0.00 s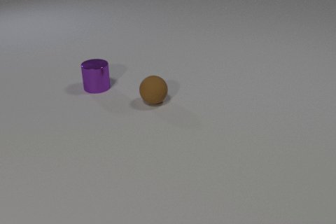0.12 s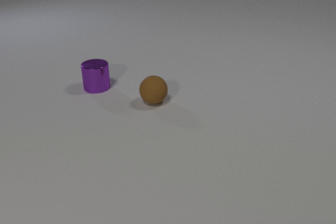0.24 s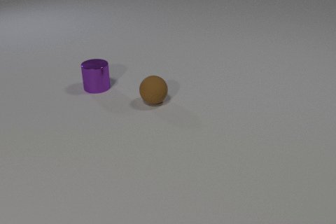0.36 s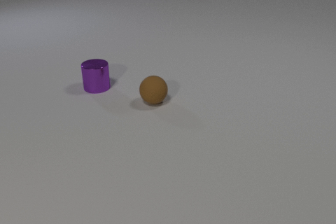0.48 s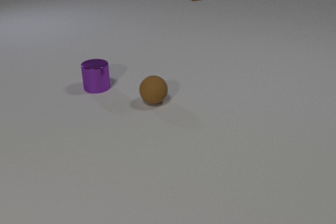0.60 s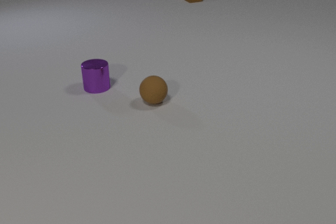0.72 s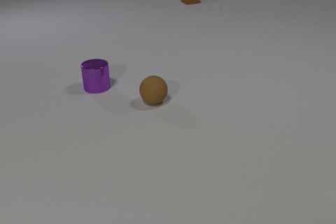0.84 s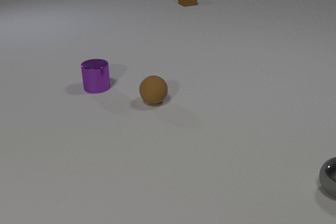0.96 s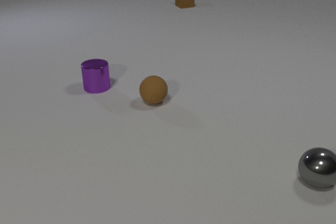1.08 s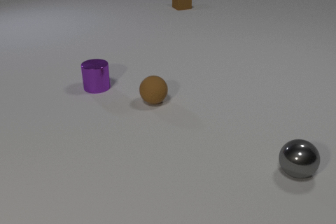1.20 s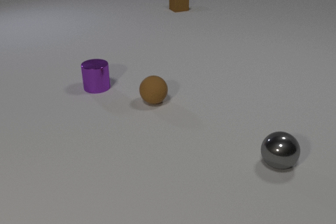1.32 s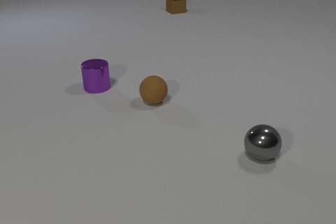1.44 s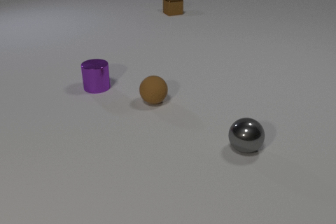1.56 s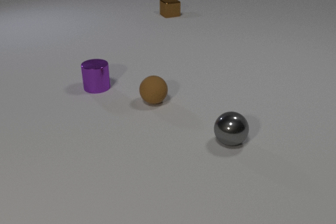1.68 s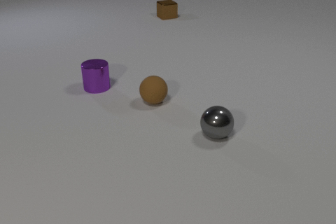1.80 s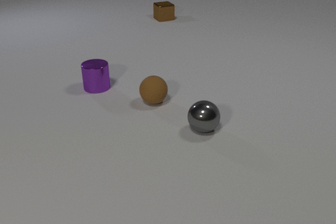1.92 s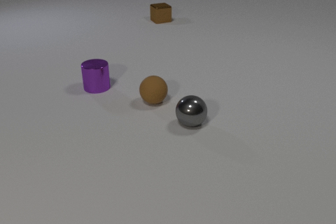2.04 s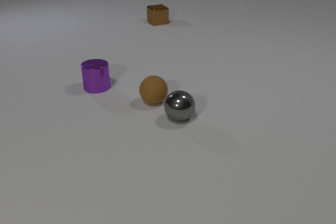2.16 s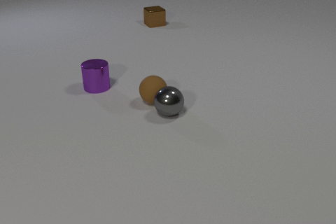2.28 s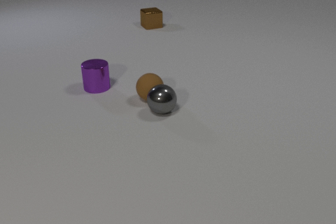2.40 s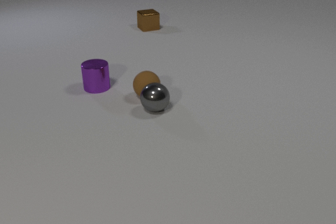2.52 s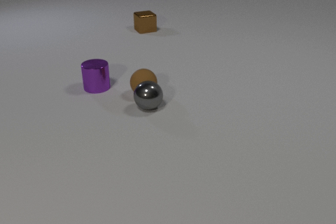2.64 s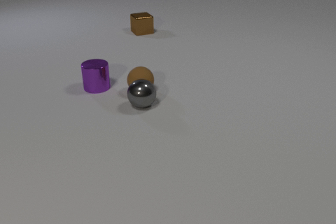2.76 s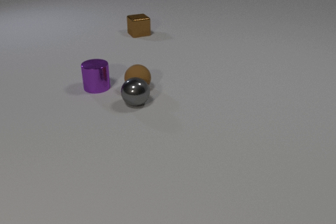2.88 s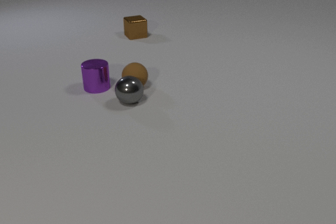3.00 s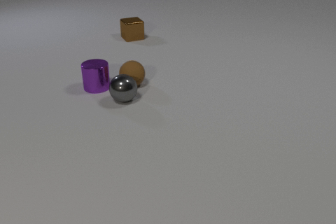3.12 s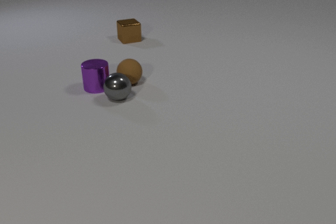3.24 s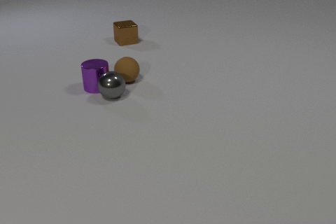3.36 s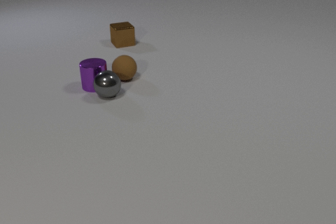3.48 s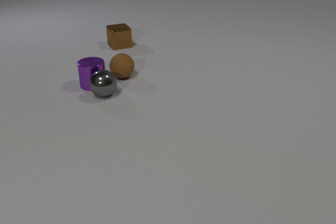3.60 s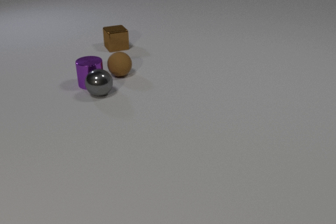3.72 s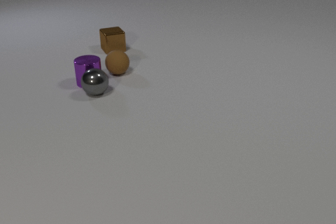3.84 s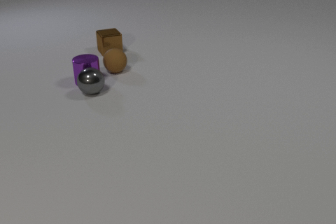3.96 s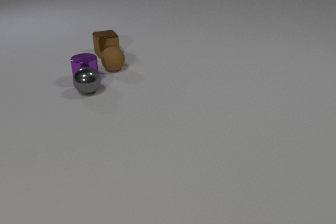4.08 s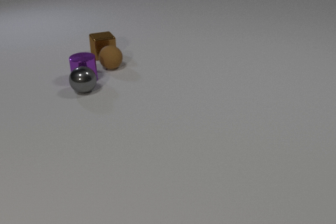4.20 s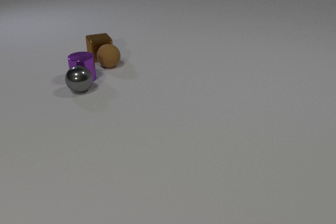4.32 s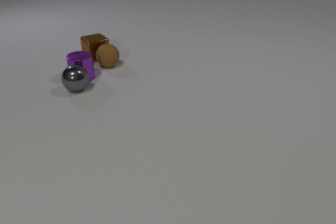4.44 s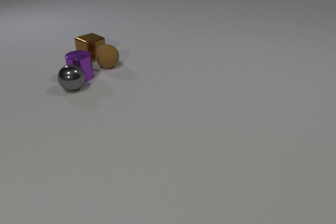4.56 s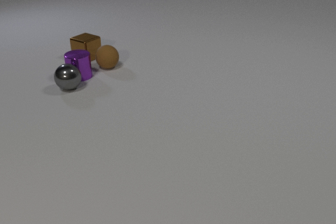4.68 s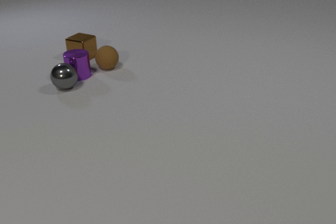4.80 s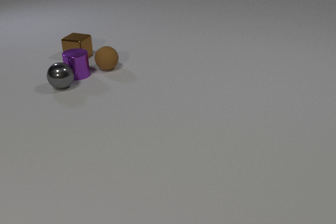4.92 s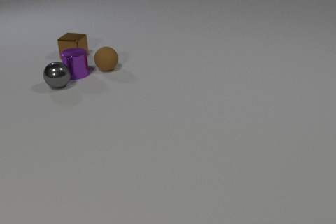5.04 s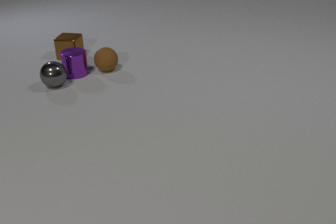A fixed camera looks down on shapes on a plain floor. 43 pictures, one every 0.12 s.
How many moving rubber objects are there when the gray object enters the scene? 0.
Are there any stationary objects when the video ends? no.
How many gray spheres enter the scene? 1.
0.00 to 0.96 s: The gray metal sphere comes in at the right edge, rolls to the left. The brown metal cube comes in at the top edge, slides toward the camera.
0.96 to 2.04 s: The gray metal sphere rolls to the left and away from the camera. The brown metal cube slides toward the camera and to the left.
2.04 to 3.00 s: The gray metal sphere rolls to the left and away from the camera. The brown rubber sphere rolls away from the camera and to the left. The brown metal cube slides toward the camera and to the left. The gray metal sphere and the brown rubber sphere collide.
3.00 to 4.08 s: The gray metal sphere rolls to the left and away from the camera. The brown rubber sphere rolls away from the camera and to the left. The purple metal cylinder slides away from the camera and to the left. The brown metal cube slides toward the camera and to the left. The gray metal sphere and the purple metal cylinder collide.
4.08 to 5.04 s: The gray metal sphere rolls to the left and away from the camera. The brown rubber sphere moves, and ends about where it began. The purple metal cylinder slides away from the camera and to the left. The brown metal cube slides to the left, spins so that its near face slides to the right, counterclockwise seen from above. The brown rubber sphere and the brown metal cube collide.
